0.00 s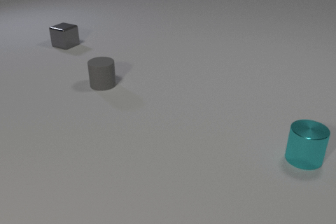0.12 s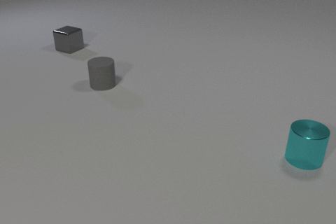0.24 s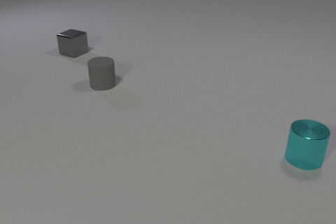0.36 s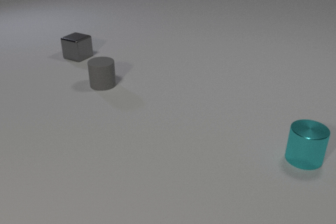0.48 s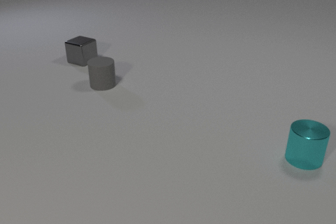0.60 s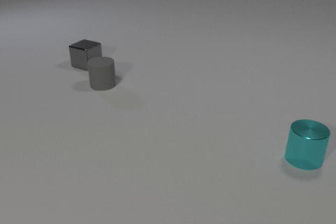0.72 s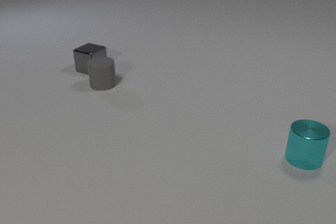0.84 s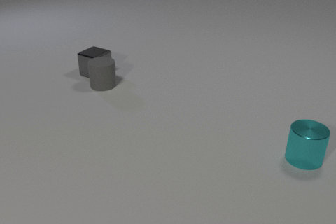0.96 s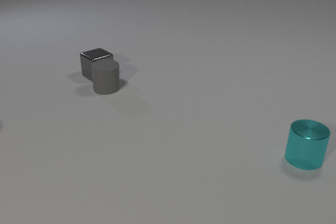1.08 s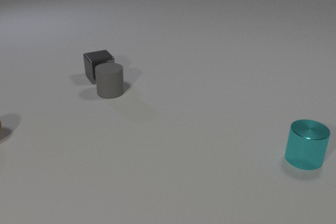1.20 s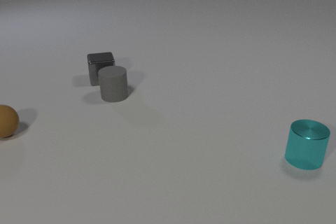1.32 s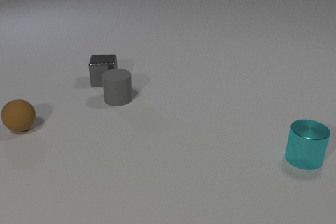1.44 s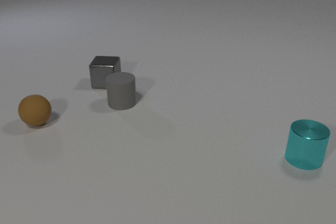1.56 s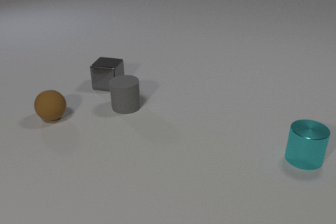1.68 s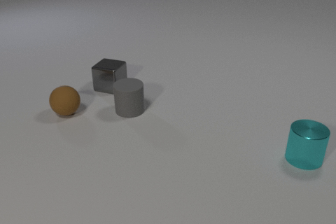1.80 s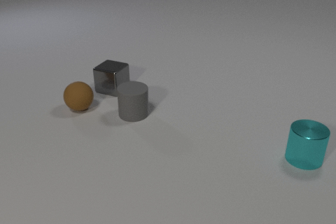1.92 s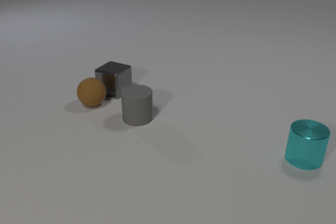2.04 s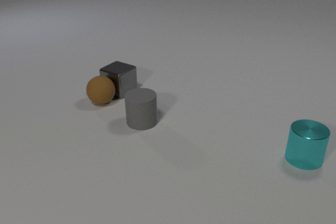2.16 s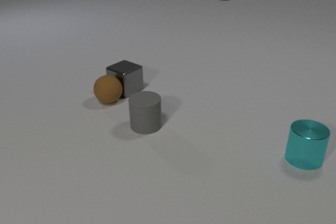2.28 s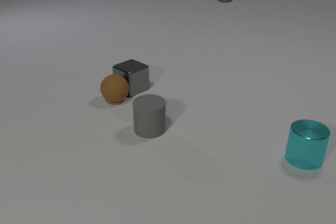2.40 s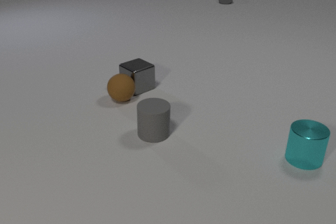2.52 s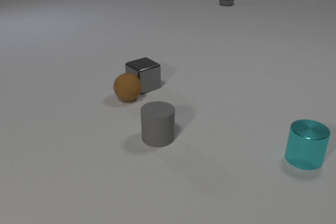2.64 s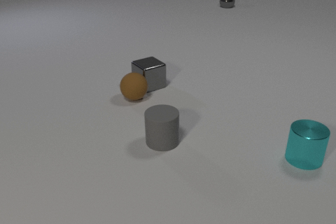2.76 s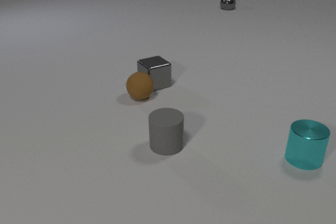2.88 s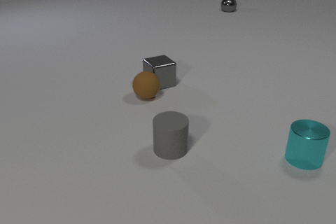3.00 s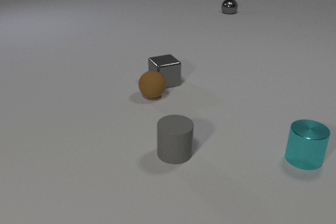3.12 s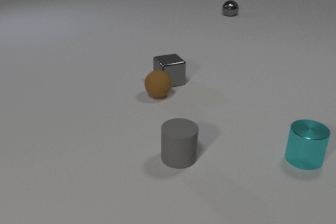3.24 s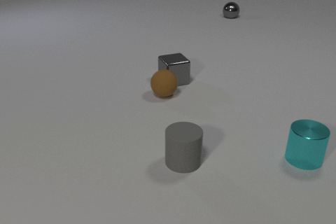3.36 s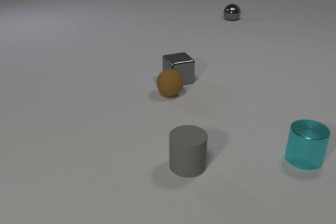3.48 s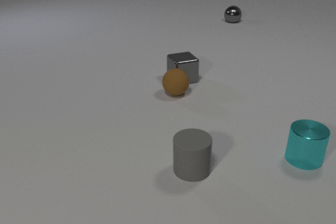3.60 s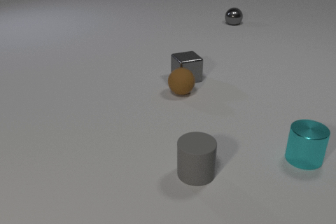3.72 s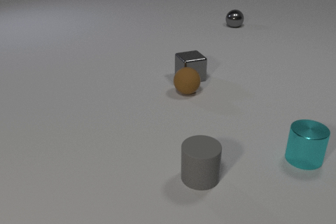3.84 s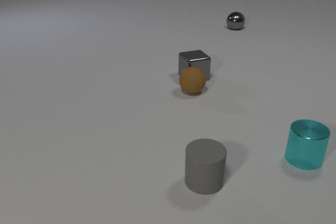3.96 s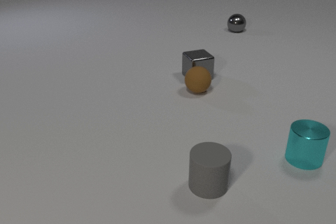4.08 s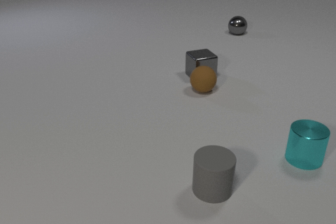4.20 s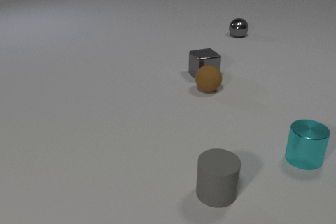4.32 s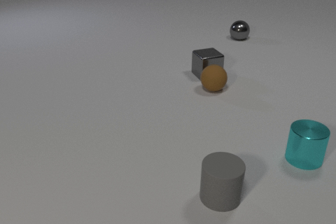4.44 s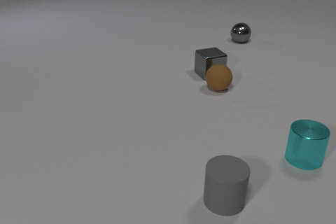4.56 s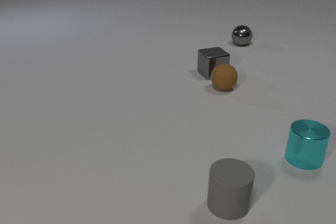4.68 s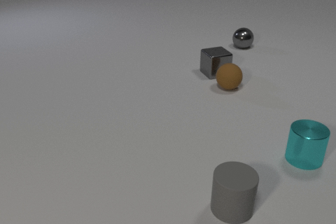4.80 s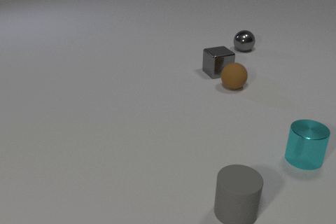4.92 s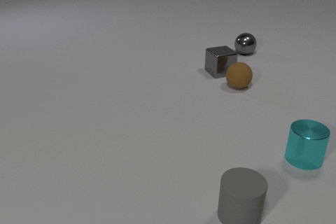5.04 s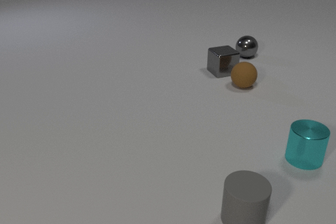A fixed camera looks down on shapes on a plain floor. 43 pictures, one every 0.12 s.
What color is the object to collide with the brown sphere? gray.
What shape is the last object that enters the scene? sphere.
How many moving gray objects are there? 3.
0.00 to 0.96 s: The gray metal cube slides toward the camera. The gray rubber cylinder slides toward the camera. The gray metal cube and the gray rubber cylinder collide.
0.96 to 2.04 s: The gray metal cube slides toward the camera and to the right, spins clockwise seen from above by about 75 degrees, its near face sliding to the left. The gray rubber cylinder slides toward the camera and to the right. The brown rubber sphere comes in at the left edge, rolls to the right. The gray metal cube and the brown rubber sphere collide.
2.04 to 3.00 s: The gray metal cube slides to the right, spins clockwise seen from above by about 30 degrees, its near face sliding to the left. The gray rubber cylinder slides toward the camera and to the right. The brown rubber sphere rolls to the right. The gray metal sphere rolls toward the camera.
3.00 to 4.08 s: The gray metal cube slides to the right and away from the camera. The gray rubber cylinder slides toward the camera and to the right. The brown rubber sphere rolls to the right. The gray metal sphere rolls toward the camera.
4.08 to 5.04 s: The gray metal cube slides to the right and away from the camera. The gray rubber cylinder slides toward the camera and to the right. The brown rubber sphere rolls to the right and away from the camera. The gray metal sphere rolls toward the camera.
